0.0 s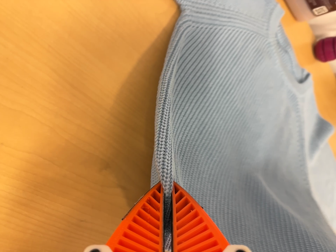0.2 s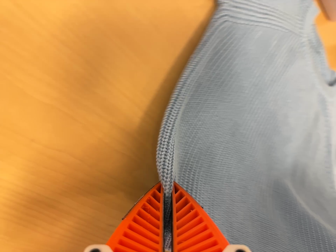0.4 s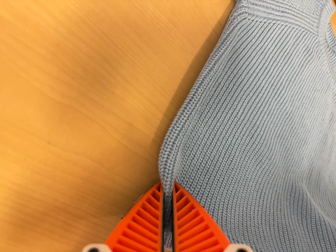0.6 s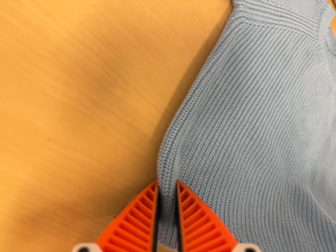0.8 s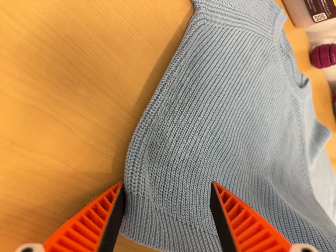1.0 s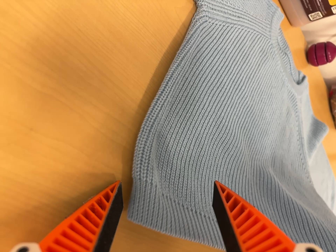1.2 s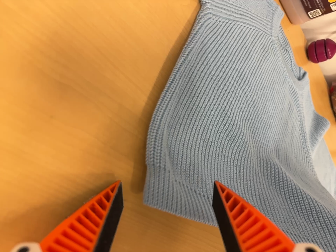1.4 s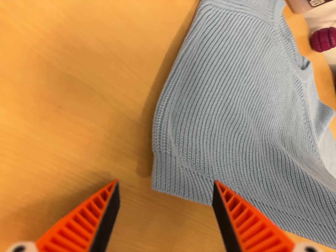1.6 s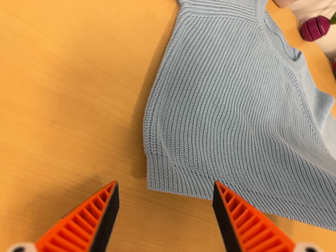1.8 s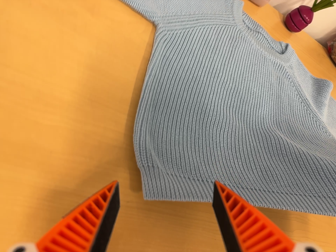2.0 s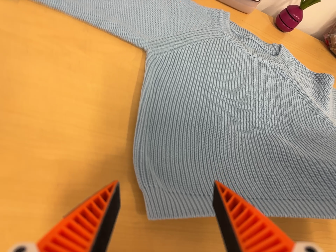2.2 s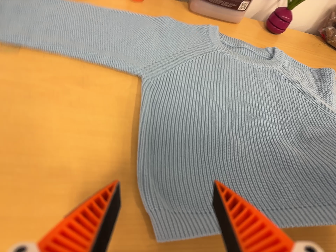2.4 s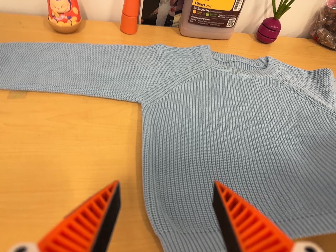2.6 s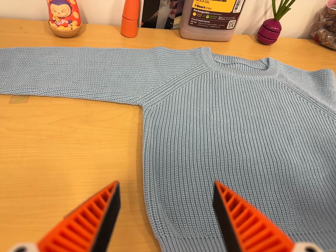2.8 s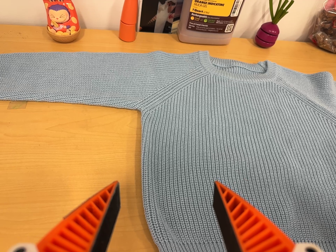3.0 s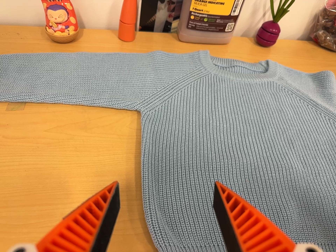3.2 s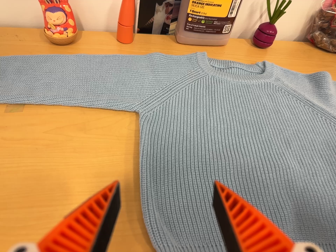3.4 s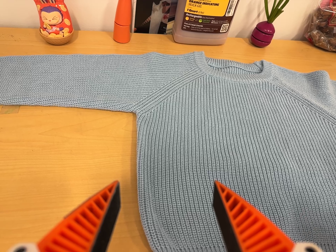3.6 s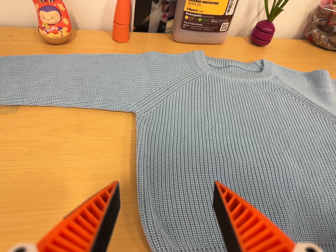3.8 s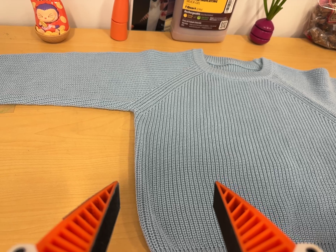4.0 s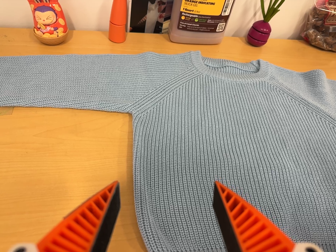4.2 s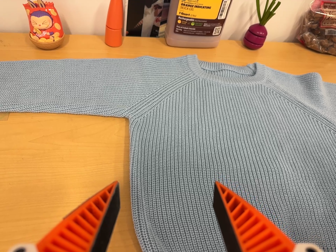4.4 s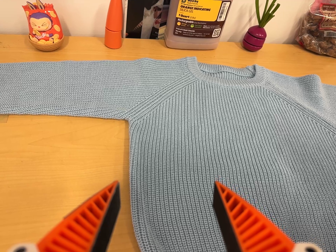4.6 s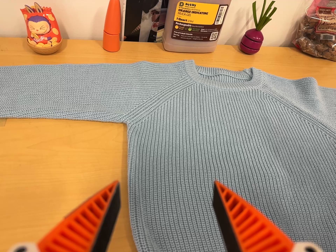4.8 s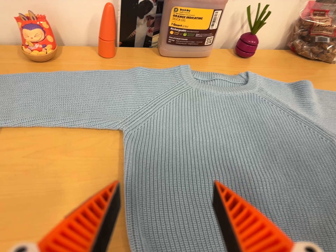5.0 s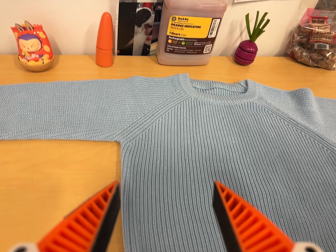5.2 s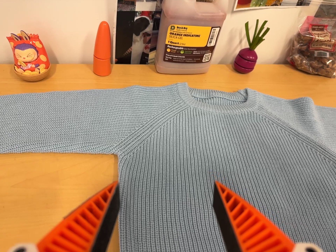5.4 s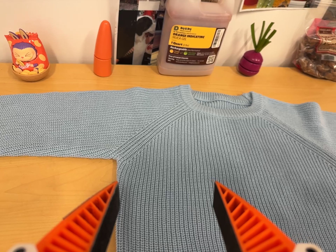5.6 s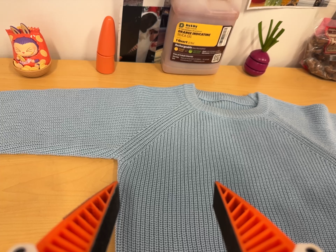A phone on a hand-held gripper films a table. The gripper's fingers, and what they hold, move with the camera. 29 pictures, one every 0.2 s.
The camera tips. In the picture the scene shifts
downward.
0.0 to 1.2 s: The camera travels to its left, about 6 cm.
1.2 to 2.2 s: The camera pans to its left by about 15 degrees. It travels to its right and backward, about 12 cm. Its aim tips toward the top of its view by about 10 degrees, and the scene shifts downward. It rolls about its line of sight by about 35 degrees, and the scene rotates counterclockwise.
2.2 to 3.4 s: The camera rolls about its line of sight by about 10 degrees, and the scene rotates counterclockwise.
3.4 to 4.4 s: The camera keeps its place and its aim.
4.4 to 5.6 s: The camera travels toward the top of its view, about 6 cm, so close, fixed things drift downward.
The film runs backward here.
